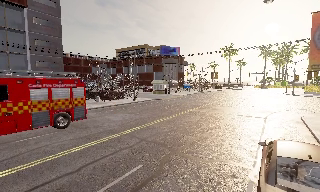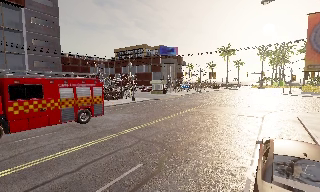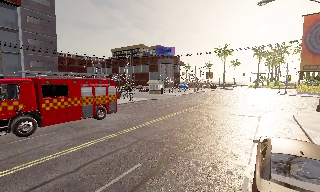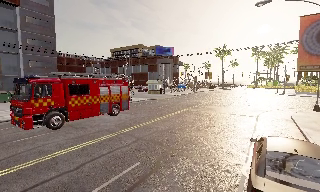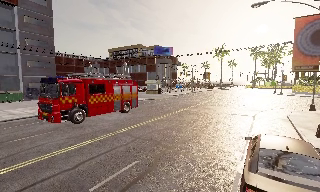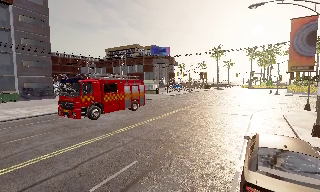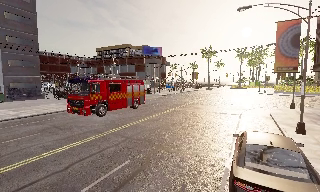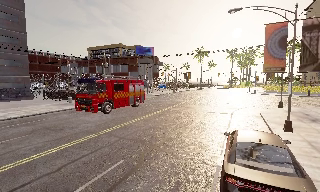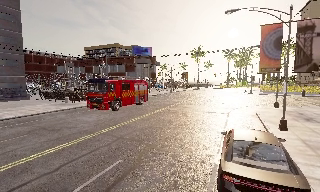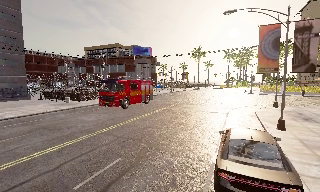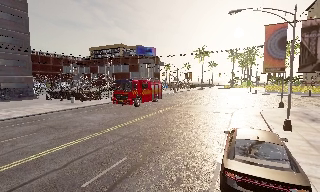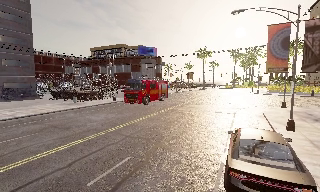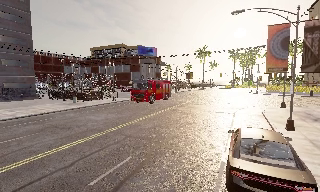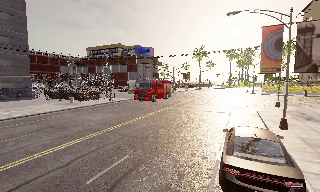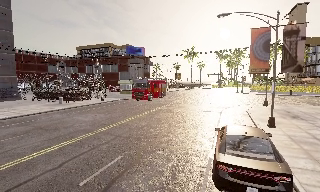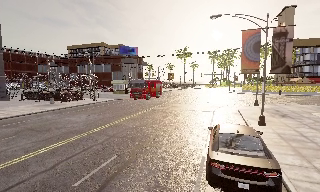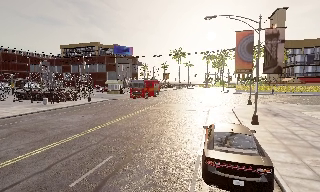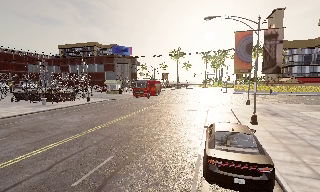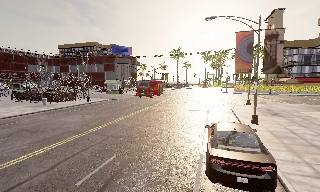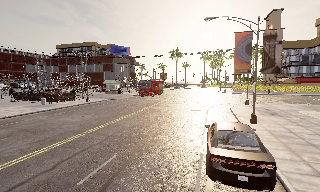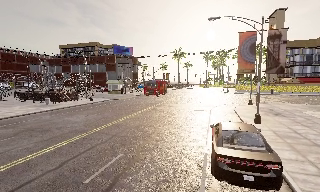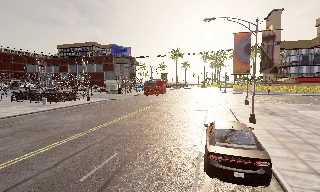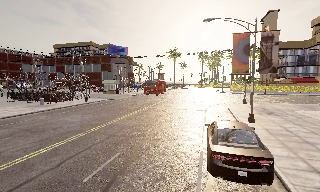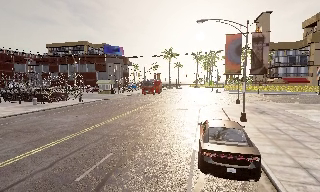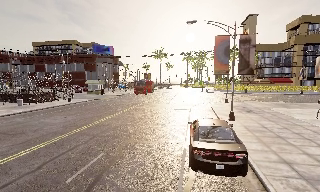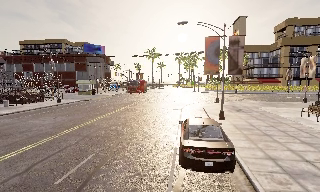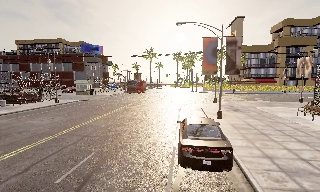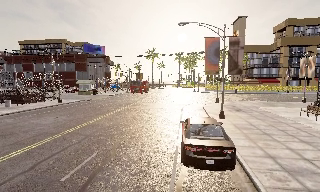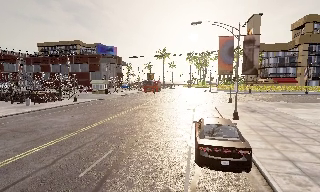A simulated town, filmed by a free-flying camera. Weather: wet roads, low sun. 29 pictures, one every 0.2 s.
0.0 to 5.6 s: The scene slides to the left, as the camera pans about 20 degrees to its right. It travels backward and to its left, about 2 m, so what stands in front gets smaller.
The film runs backward here.
